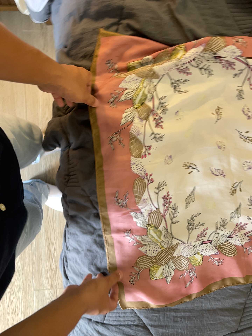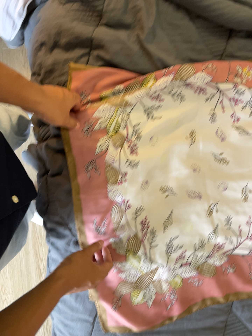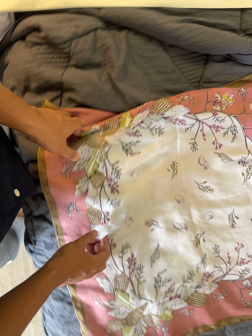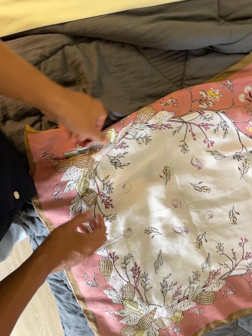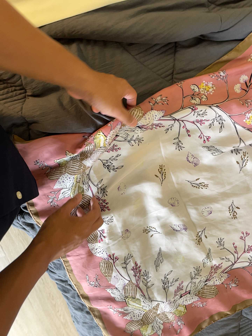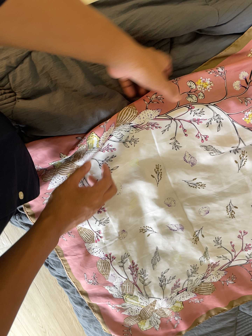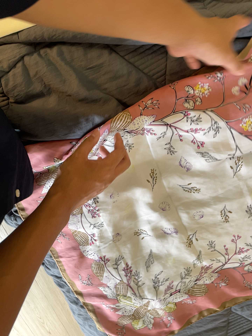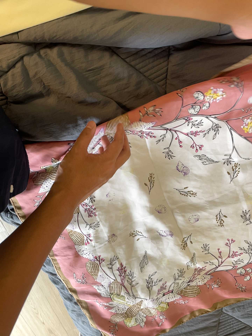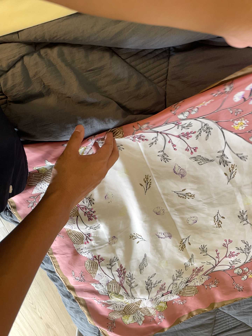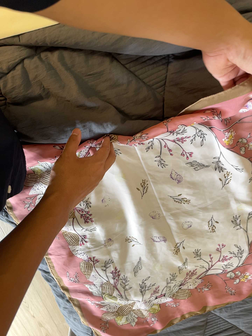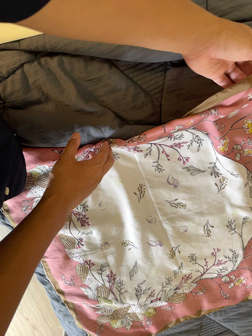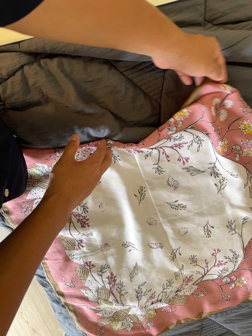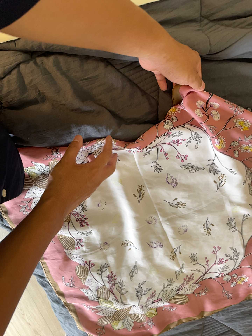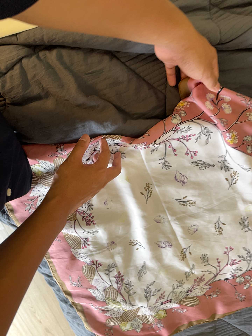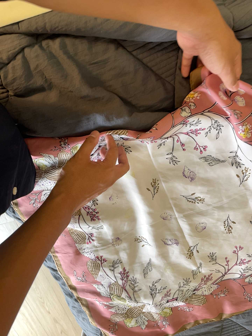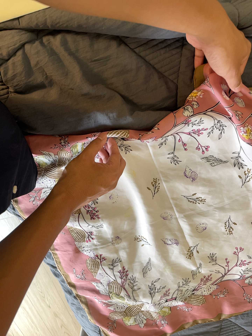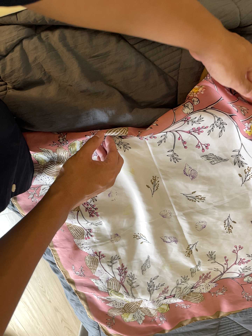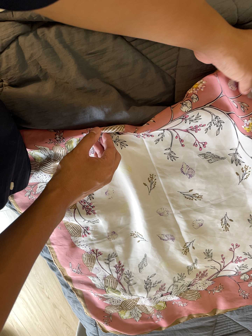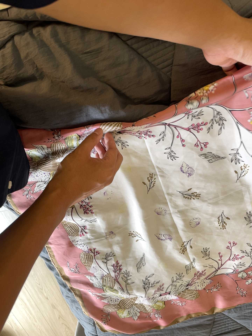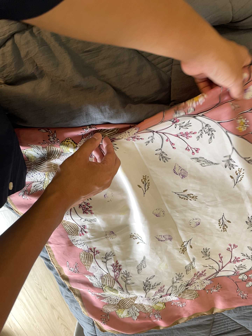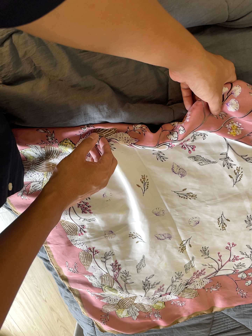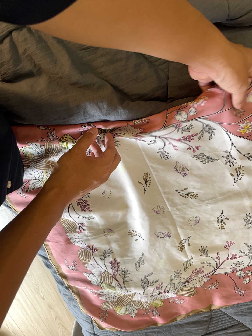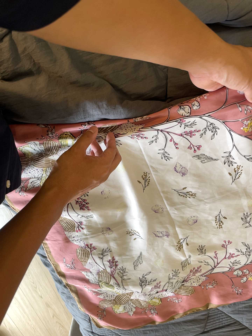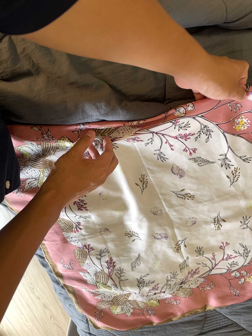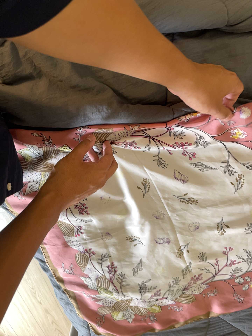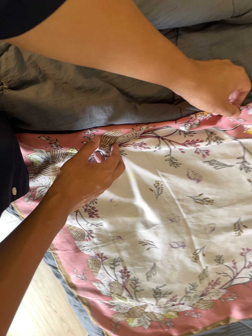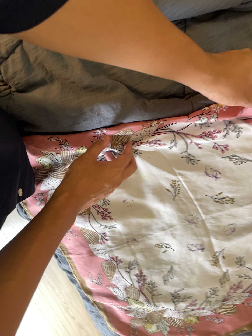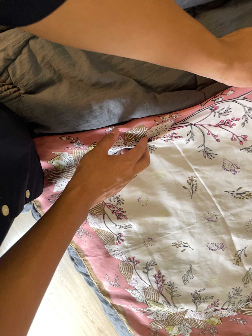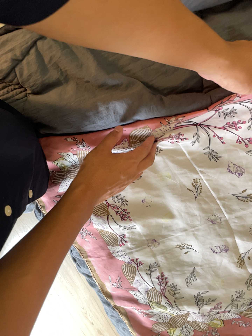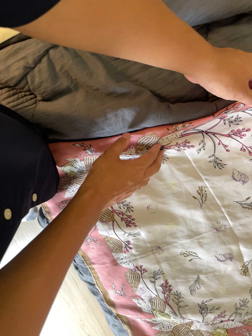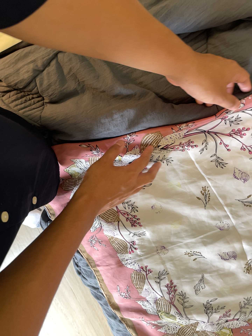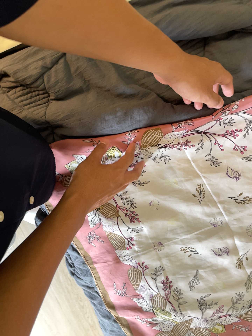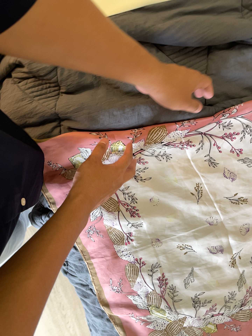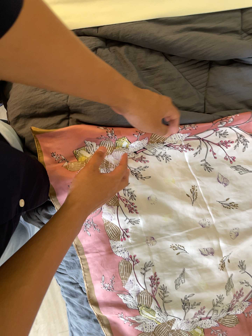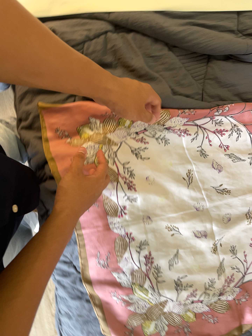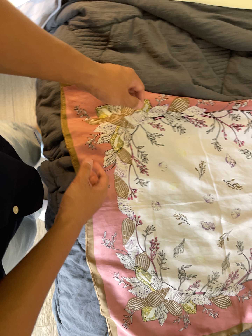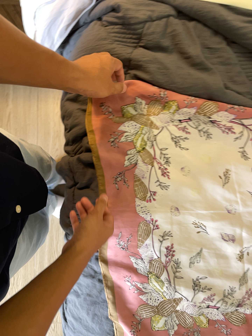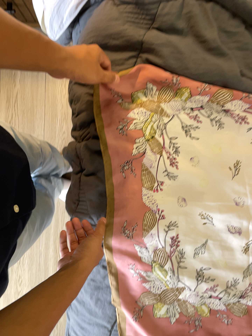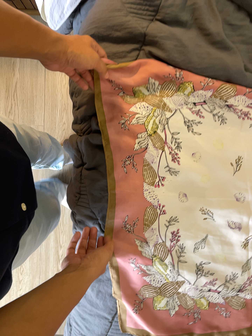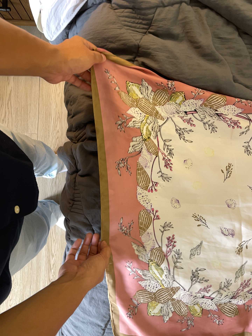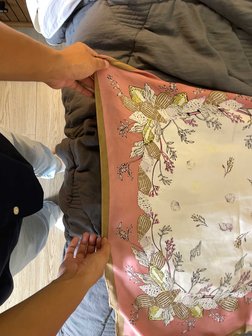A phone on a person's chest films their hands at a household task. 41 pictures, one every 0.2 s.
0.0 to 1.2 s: The camera travels toward the top of its view and to its right, about 40 cm. Its aim tips toward the bottom of its view by about 20 degrees. It rolls about its line of sight by about 20 degrees, and the scene rotates counterclockwise.
1.2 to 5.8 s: The camera travels forward, about 7 cm, so what stands in front looms larger.
5.8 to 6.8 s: The camera pans to its right by about 15 degrees. It travels toward the bottom of its view and to its left, about 32 cm. Its aim tips toward the top of its view by about 20 degrees. It rolls about its line of sight by about 10 degrees, and the scene rotates clockwise.
6.8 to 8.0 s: The camera travels toward the bottom of its view, about 9 cm, so close, fixed things drift upward. It rolls about its line of sight by about 10 degrees, and the scene rotates clockwise.
The film runs backward here.
